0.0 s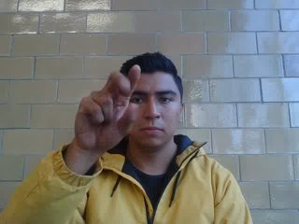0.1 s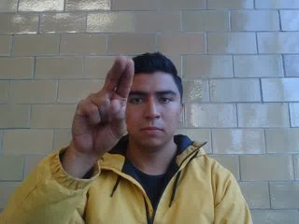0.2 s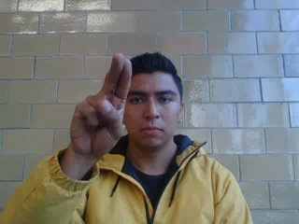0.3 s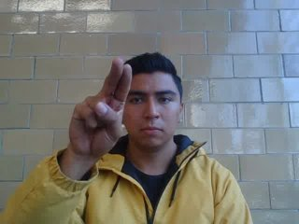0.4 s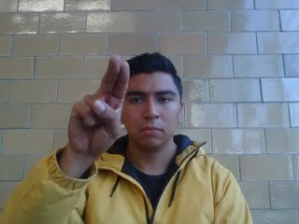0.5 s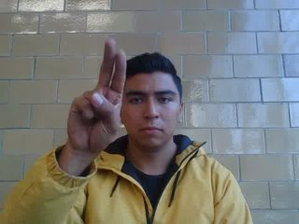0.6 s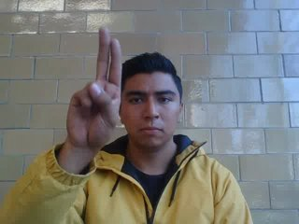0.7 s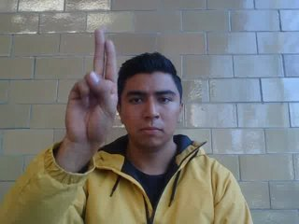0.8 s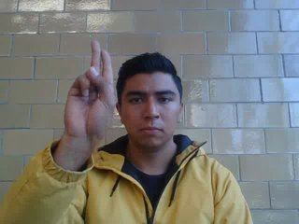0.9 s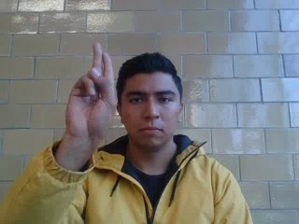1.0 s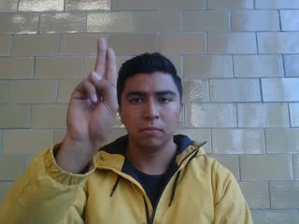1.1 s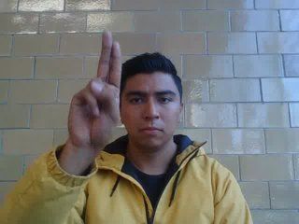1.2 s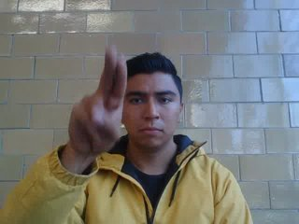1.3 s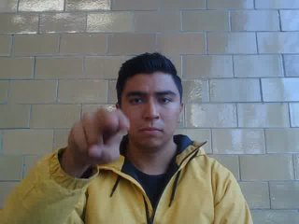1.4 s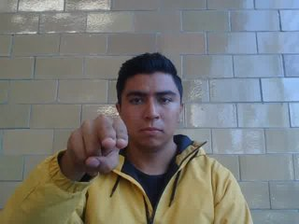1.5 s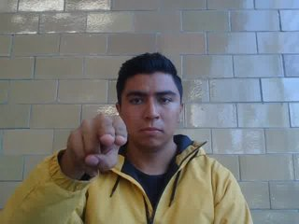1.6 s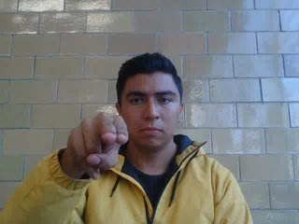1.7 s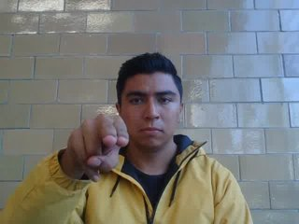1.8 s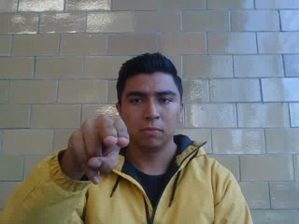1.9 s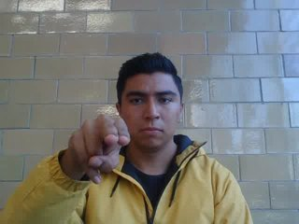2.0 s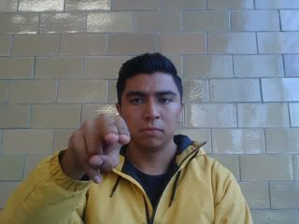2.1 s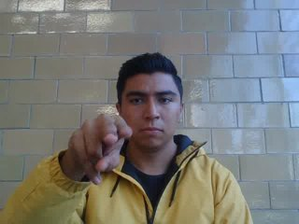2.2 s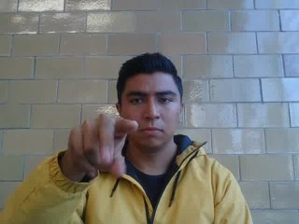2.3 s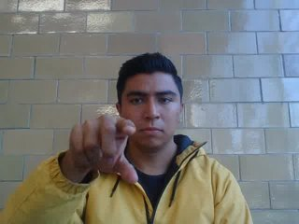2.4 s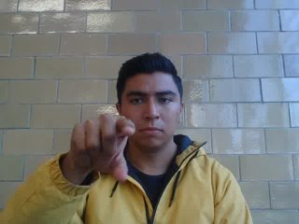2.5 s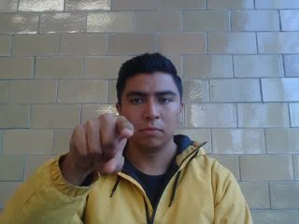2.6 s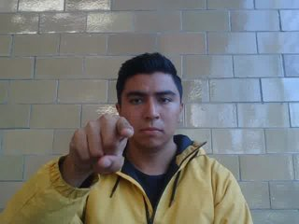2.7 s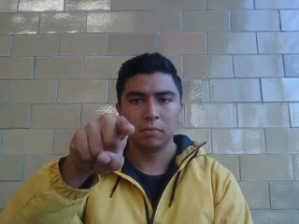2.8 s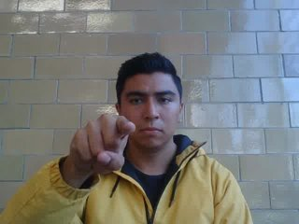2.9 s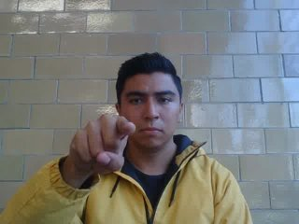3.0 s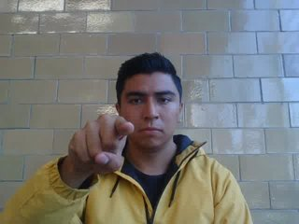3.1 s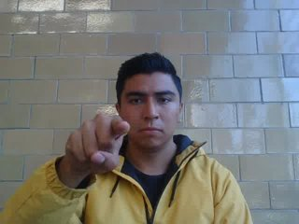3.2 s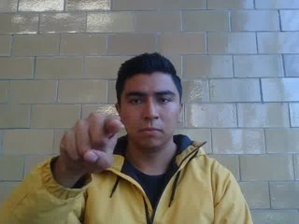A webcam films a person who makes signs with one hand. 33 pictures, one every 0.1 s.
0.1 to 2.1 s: Click with two fingers.
2.2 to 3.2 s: Pointing with one finger.
